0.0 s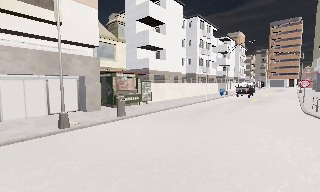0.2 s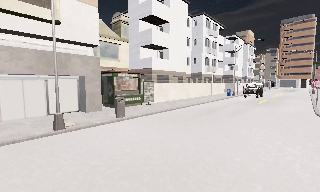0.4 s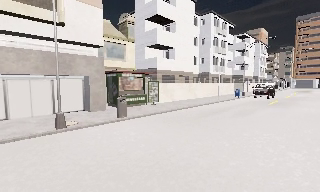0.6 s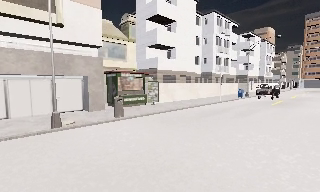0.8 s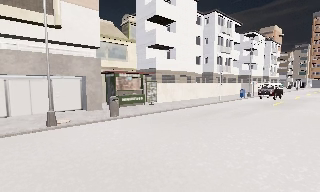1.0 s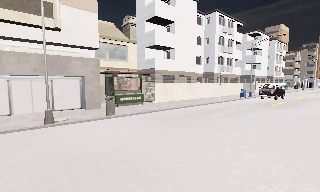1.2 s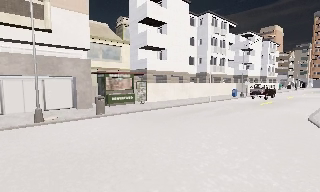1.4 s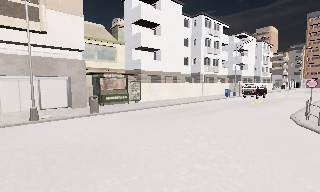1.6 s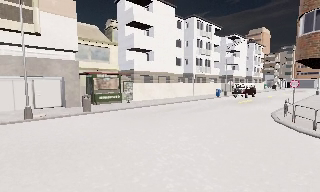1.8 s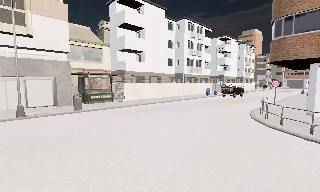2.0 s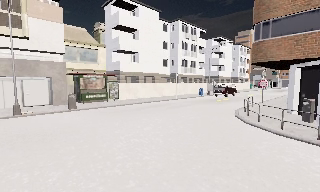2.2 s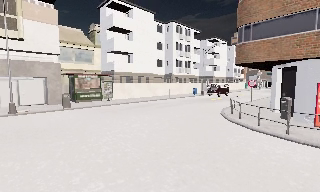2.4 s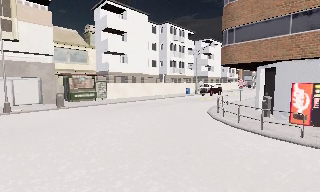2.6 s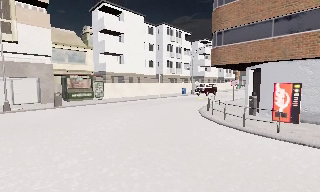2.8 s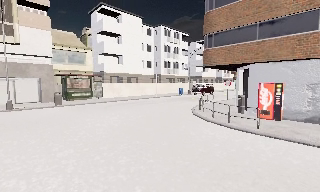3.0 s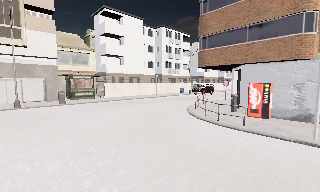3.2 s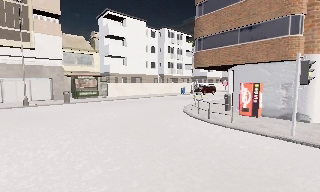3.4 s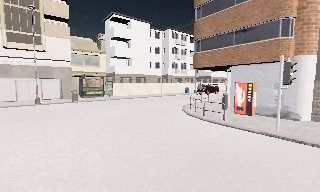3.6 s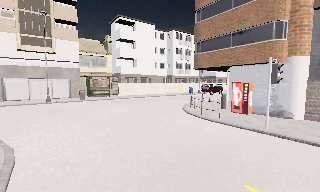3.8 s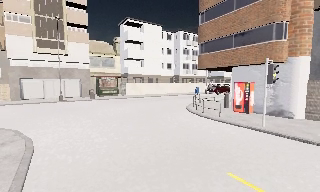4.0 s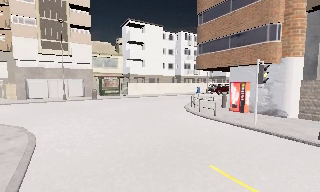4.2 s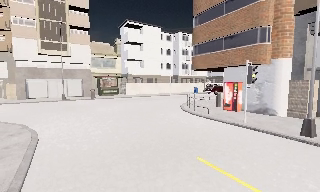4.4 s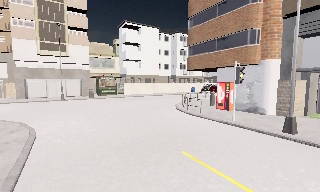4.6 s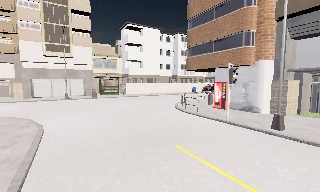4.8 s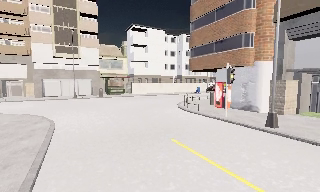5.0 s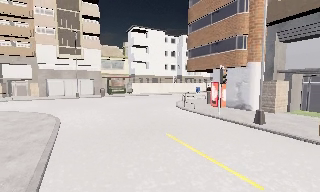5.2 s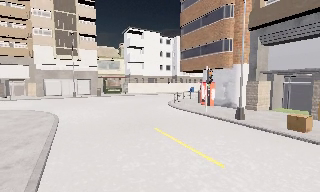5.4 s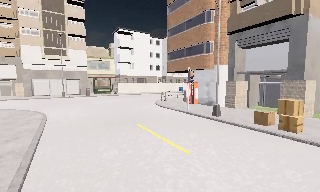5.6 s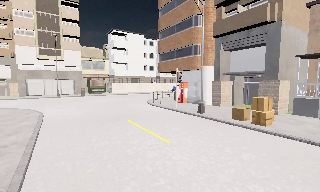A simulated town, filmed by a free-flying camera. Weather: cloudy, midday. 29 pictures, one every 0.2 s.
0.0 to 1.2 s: The camera pans to its left, which is counterclockwise from overhead, by about 10 degrees. It travels to its right, about 3.5 m.
1.2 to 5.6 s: The camera travels backward and to its right, about 16 m, so what stands in front gets smaller.
The film runs forward here.
